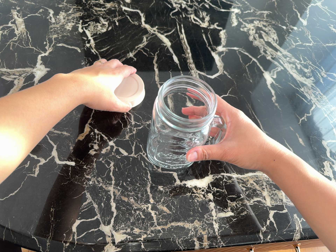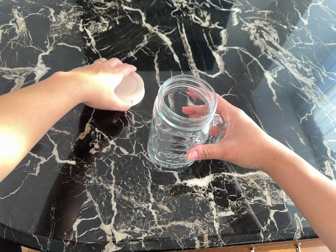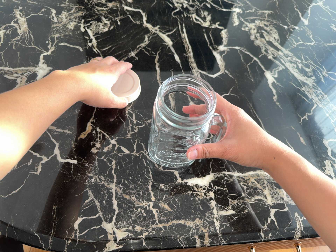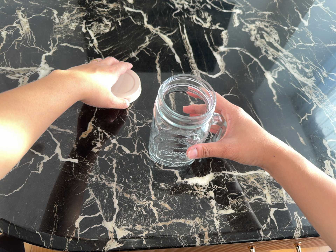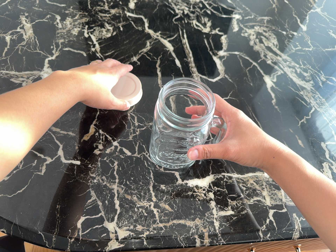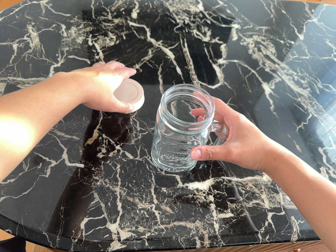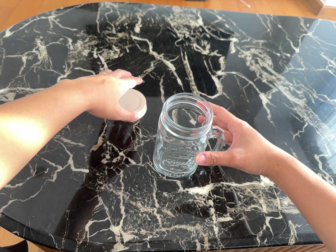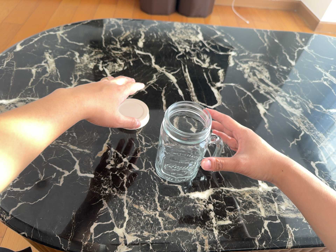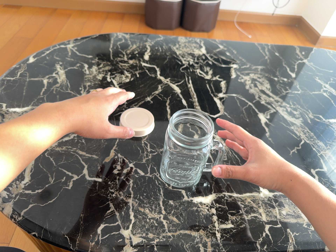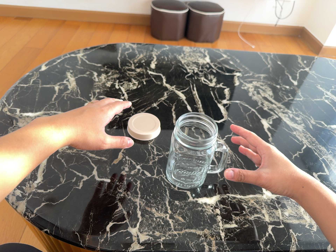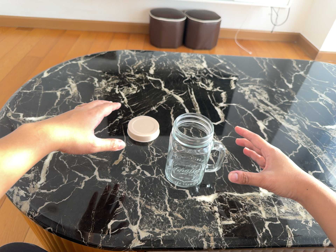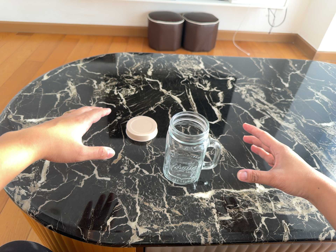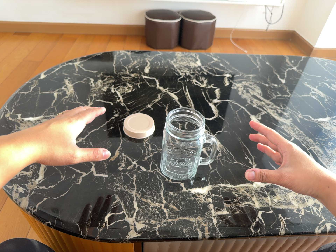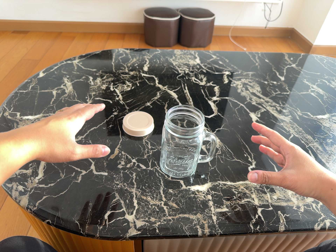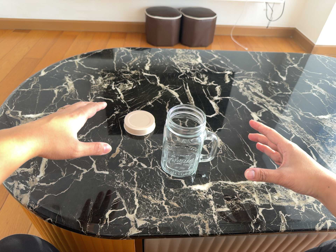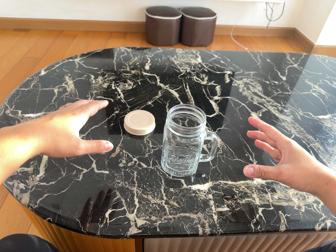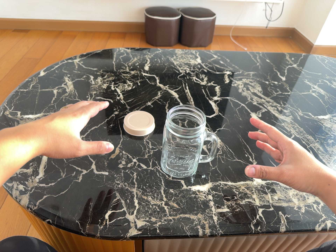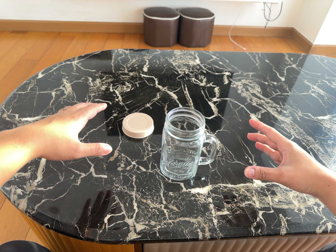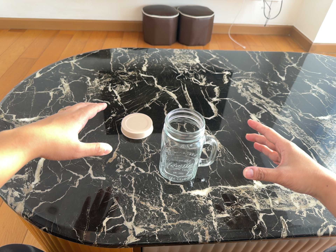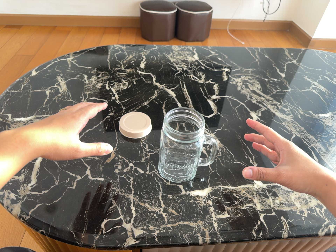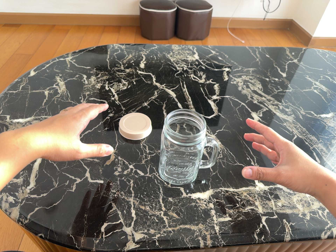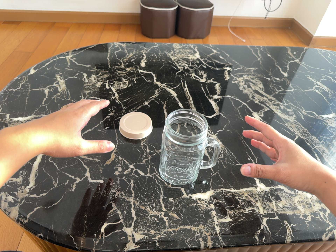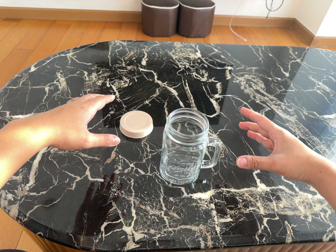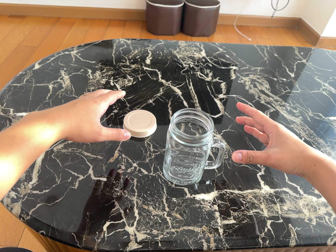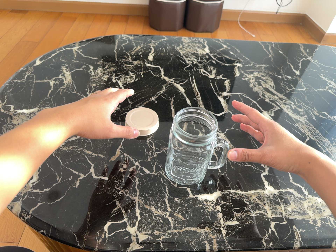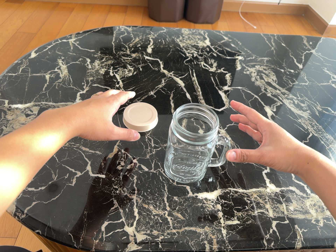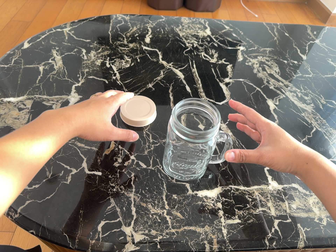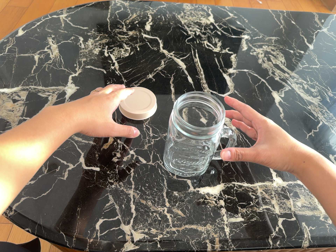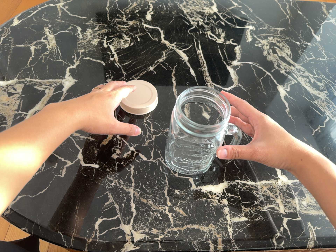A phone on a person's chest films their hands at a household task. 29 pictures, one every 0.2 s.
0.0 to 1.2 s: The camera shifts only a little, or ends up much as it began.
1.2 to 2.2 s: The camera travels backward and toward the bottom of its view, about 10 cm, so what stands in front gets smaller. Its aim tips toward the top of its view by about 10 degrees.
2.2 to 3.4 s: The camera keeps its place and its aim.
3.4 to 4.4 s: The camera shifts only a little, or ends up much as it began.
4.4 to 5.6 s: The camera travels forward, about 9 cm, so what stands in front looms larger. Its aim tips toward the bottom of its view by about 10 degrees, and the scene shifts upward.
The film runs forward here.
